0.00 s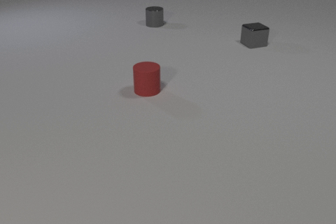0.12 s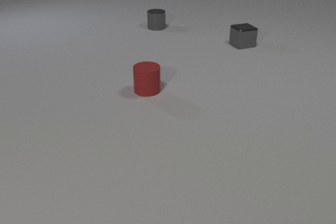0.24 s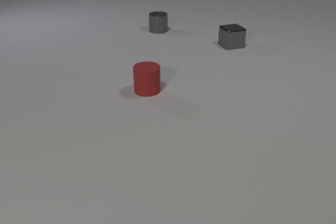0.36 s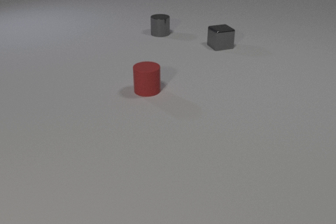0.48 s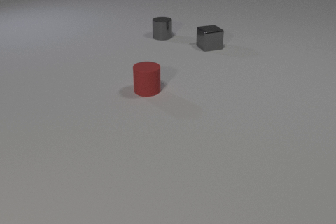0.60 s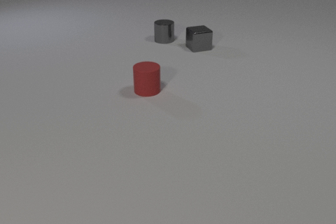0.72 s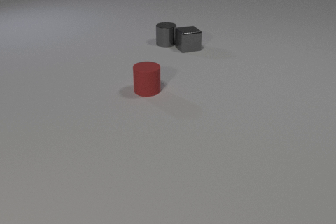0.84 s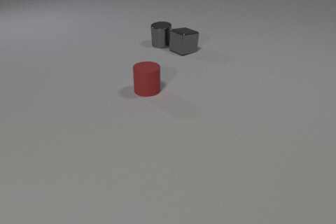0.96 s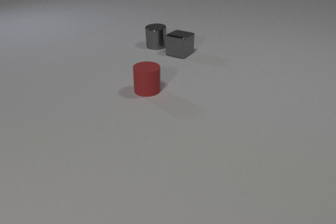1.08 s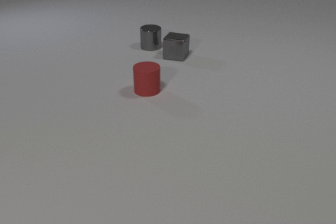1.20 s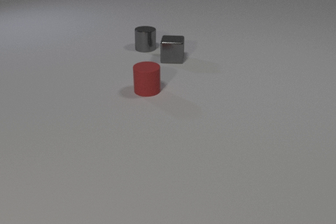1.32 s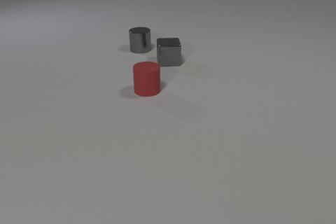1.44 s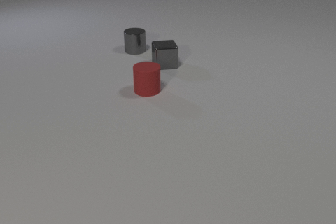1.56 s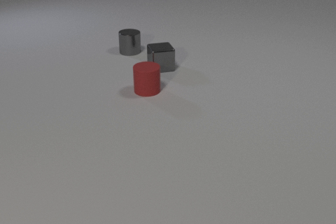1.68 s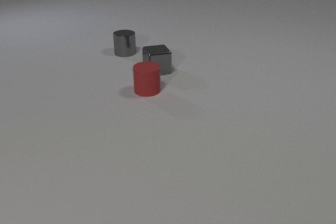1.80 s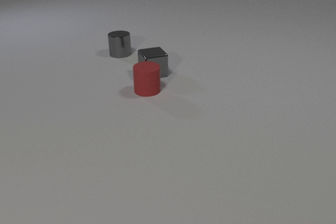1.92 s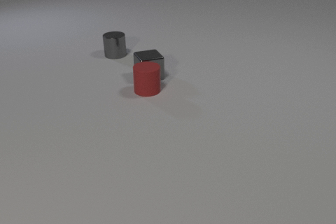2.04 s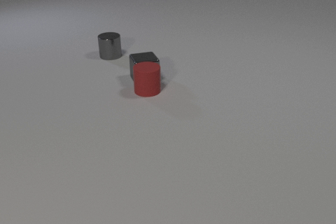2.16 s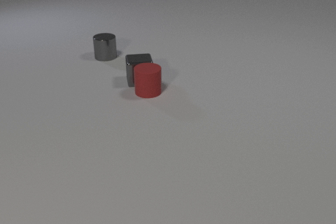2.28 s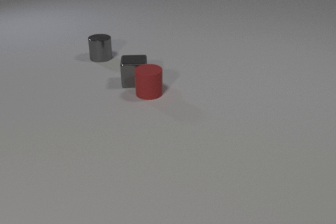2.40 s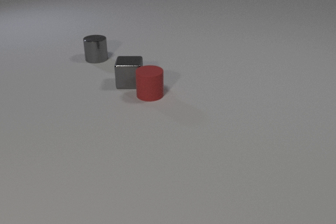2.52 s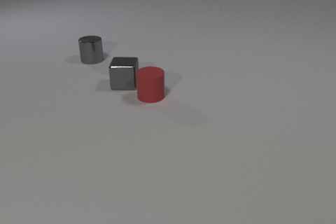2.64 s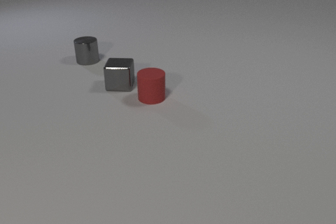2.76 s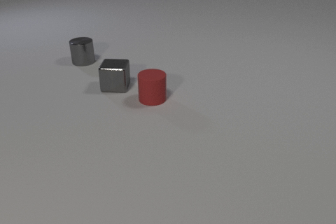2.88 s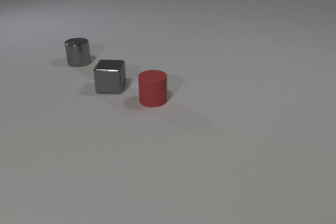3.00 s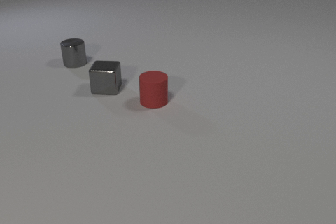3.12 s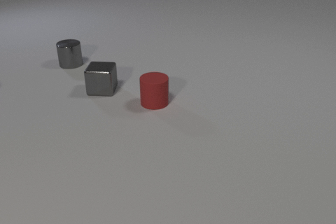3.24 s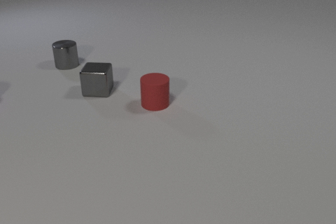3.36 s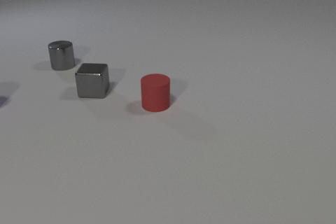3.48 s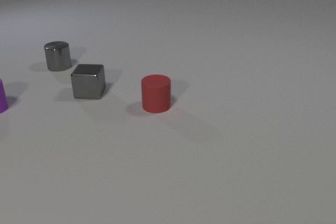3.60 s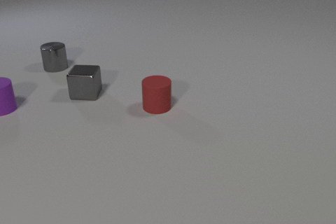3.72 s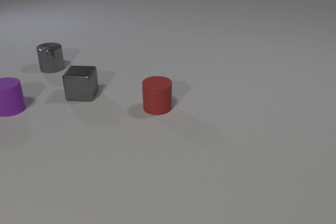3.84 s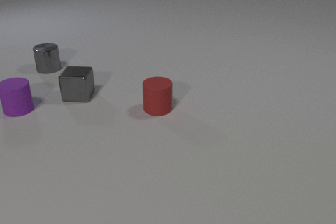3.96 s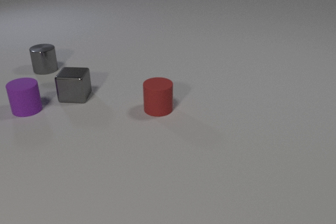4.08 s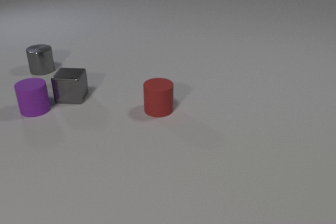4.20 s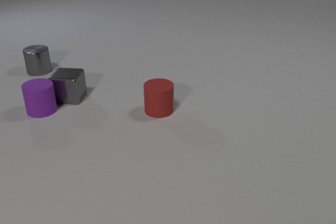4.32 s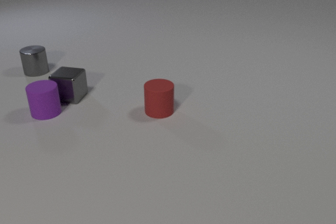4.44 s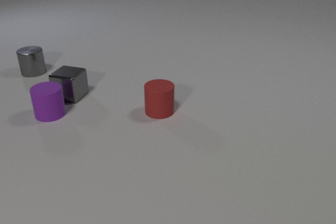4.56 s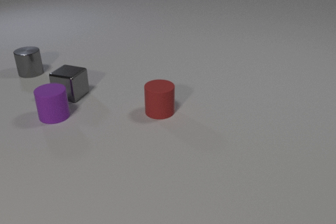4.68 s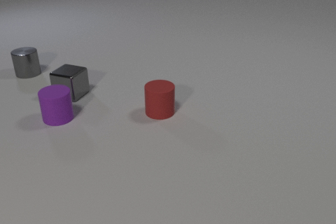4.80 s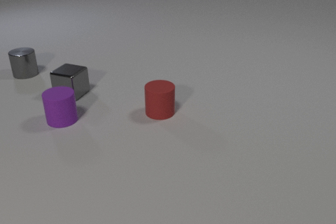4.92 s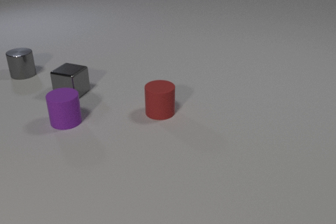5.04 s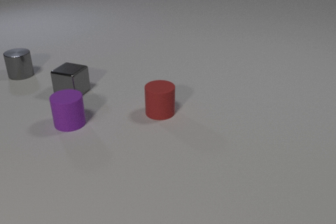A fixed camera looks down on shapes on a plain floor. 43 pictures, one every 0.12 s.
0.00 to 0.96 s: The gray metal cube slides to the left and toward the camera, spins so that its near face slides to the right, counterclockwise seen from above. The gray metal cylinder slides toward the camera. The gray metal cube and the gray metal cylinder collide.
0.96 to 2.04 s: The gray metal cube slides toward the camera and to the left, spins counterclockwise seen from above by about 45 degrees, its near face sliding to the right. The gray metal cylinder slides to the left and toward the camera. The gray metal cube and the red rubber cylinder collide.
2.04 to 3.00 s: The gray metal cube slides to the left and toward the camera, spins so that its near face slides to the left, clockwise seen from above. The gray metal cylinder slides to the left. The red rubber cylinder slides toward the camera.
3.00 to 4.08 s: The gray metal cube slides to the left. The gray metal cylinder slides to the left. The red rubber cylinder slides toward the camera. The purple rubber cylinder comes in at the left edge, slides to the right and toward the camera.
4.08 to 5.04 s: The gray metal cube slides away from the camera. The gray metal cylinder slides to the left. The purple rubber cylinder slides toward the camera and to the right. The gray metal cube and the purple rubber cylinder collide.
How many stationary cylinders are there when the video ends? 1.
How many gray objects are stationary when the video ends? 0.
What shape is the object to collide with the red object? cube.
